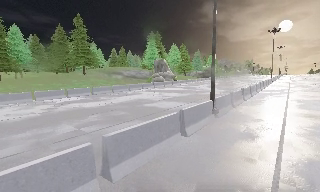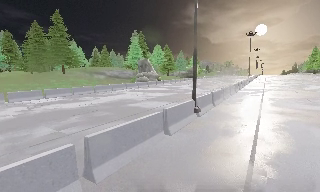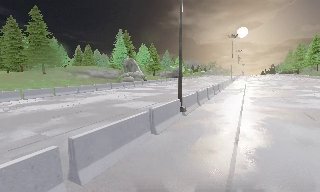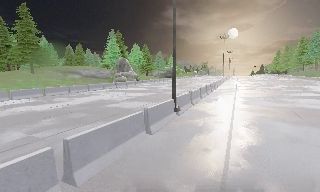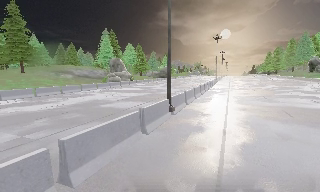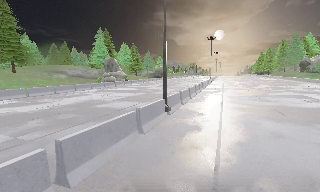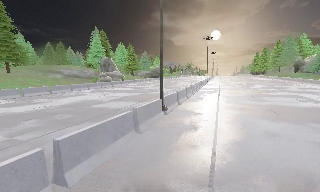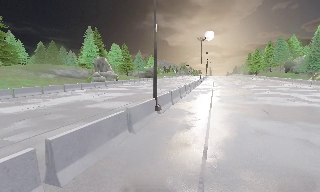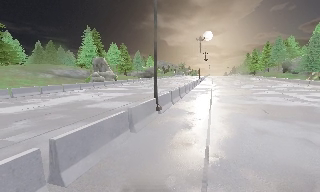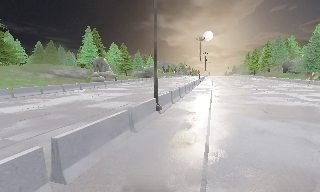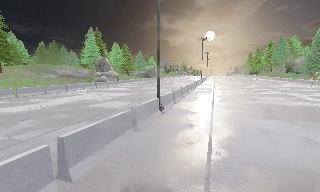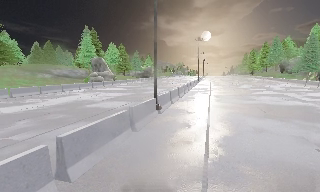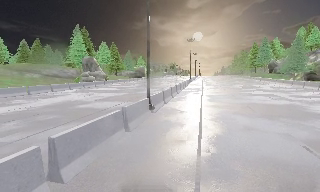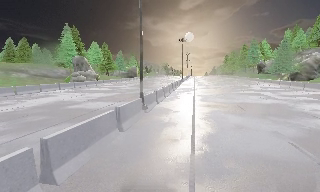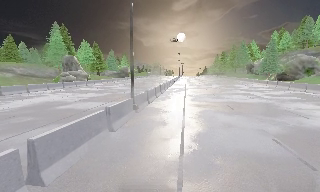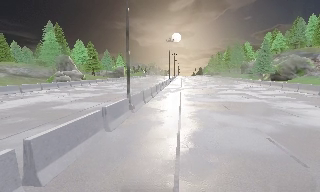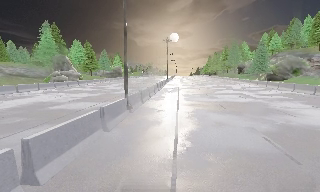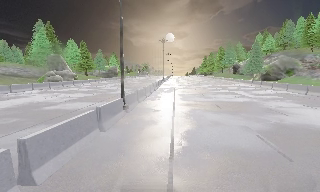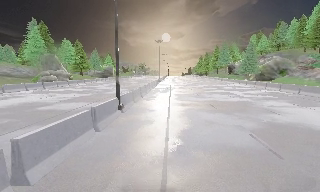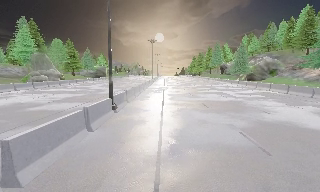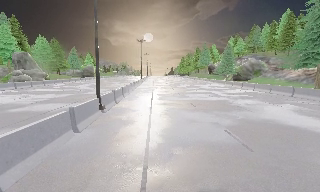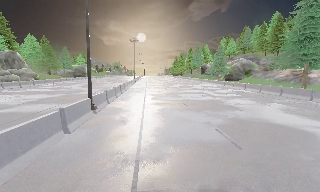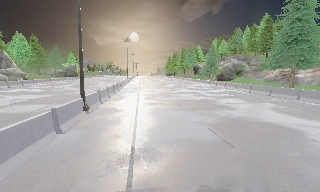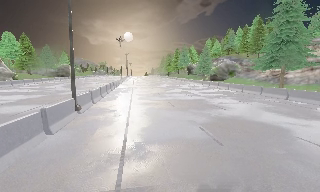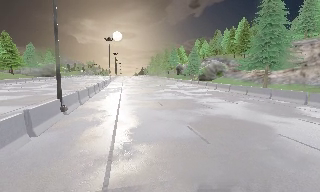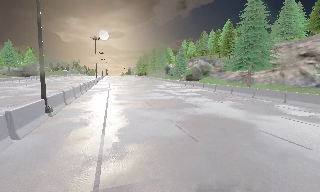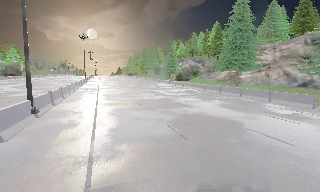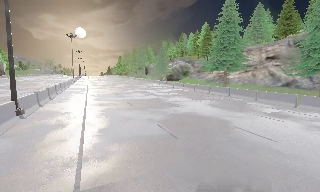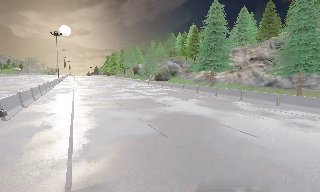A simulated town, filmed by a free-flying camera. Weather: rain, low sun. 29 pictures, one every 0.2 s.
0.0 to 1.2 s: The camera pans to its right, which is clockwise from overhead, by about 20 degrees.
1.2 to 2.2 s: The camera shifts only a little, or ends up much as it began.
2.2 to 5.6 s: The camera swings to its right by about 45 degrees, and the scene slides to the left. It travels backward, about 1 m.
The film runs backward here.
